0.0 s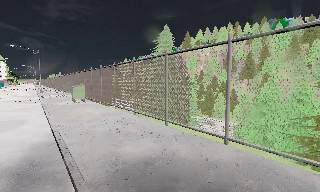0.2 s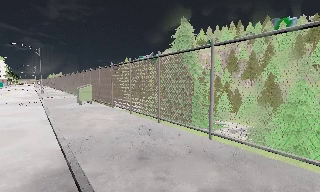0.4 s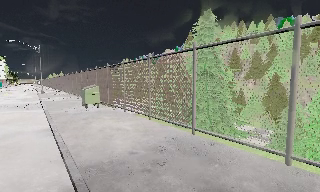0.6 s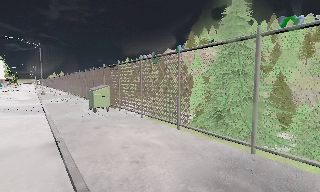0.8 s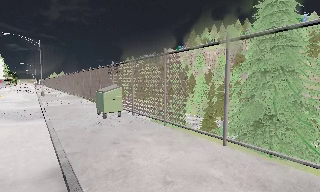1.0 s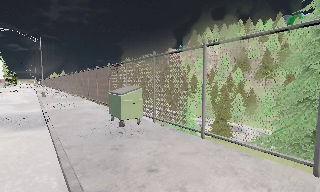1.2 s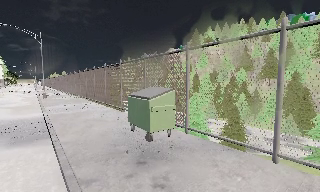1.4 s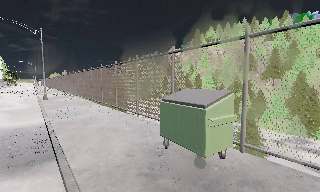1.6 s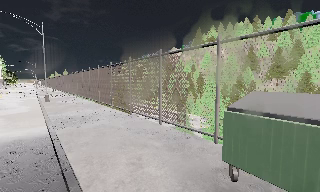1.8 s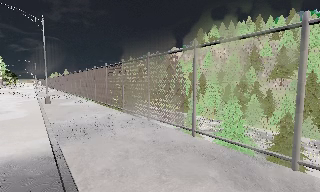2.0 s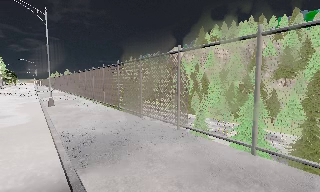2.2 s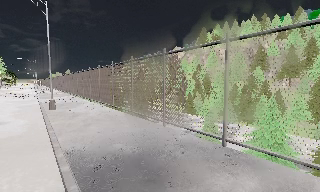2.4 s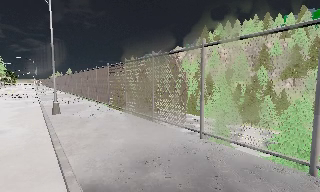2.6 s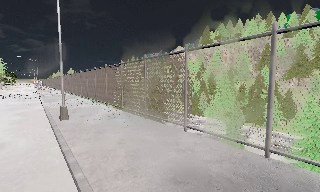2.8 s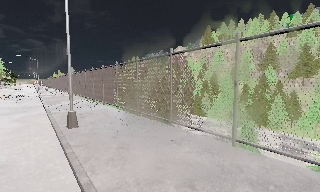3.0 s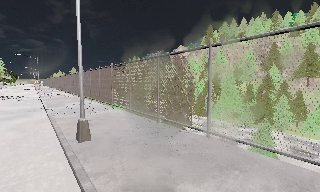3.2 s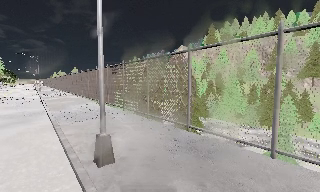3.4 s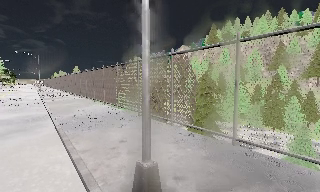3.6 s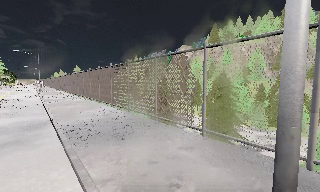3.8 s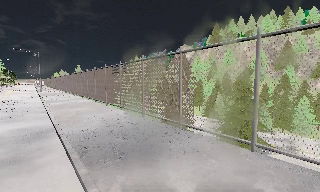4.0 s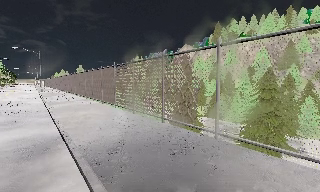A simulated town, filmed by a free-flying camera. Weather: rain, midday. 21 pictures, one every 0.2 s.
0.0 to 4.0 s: The camera travels forward and to its left, about 40 m, so what stands in front looms larger.
The film runs forward here.
